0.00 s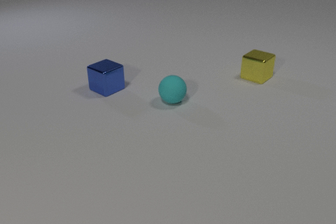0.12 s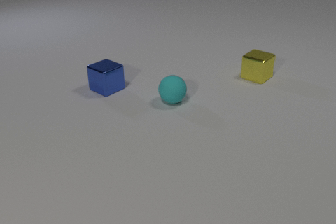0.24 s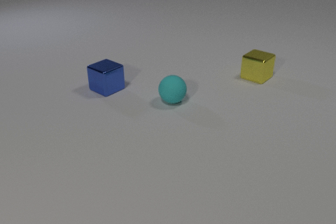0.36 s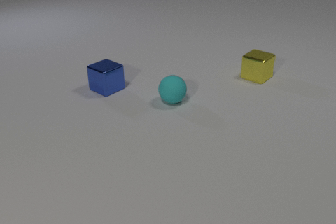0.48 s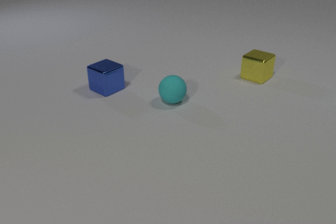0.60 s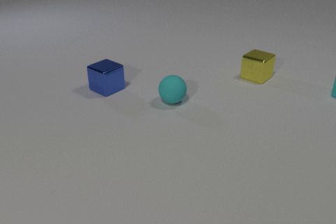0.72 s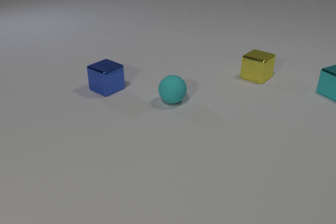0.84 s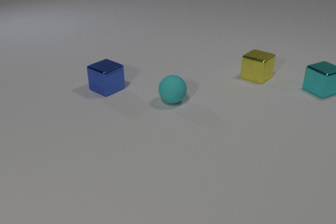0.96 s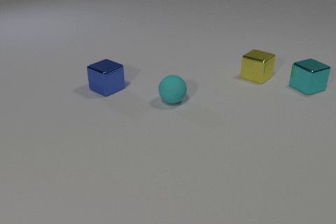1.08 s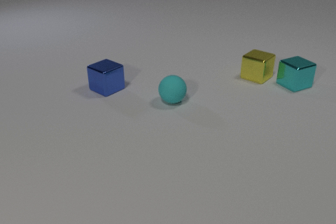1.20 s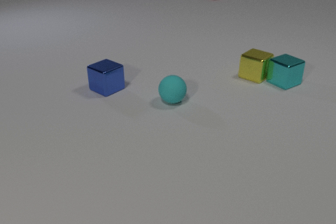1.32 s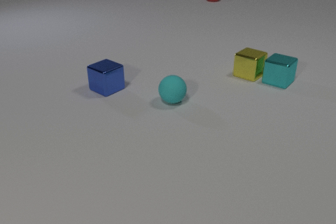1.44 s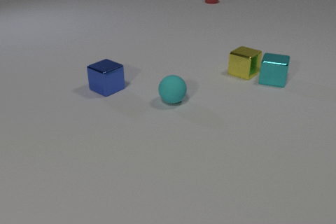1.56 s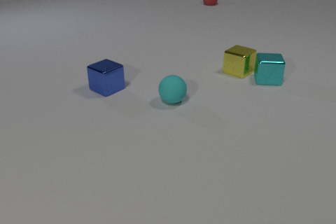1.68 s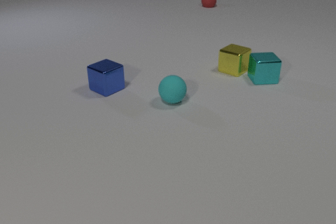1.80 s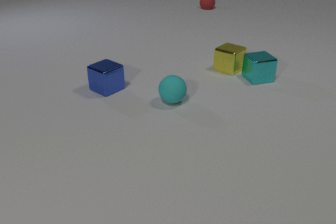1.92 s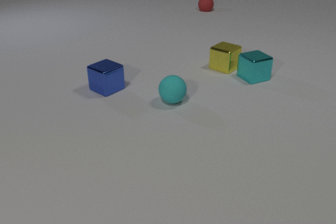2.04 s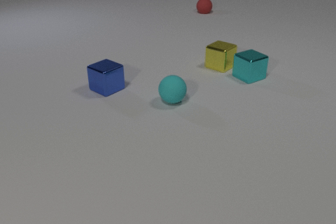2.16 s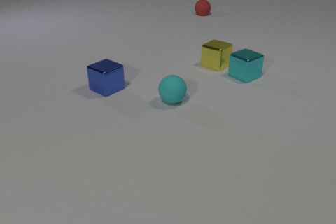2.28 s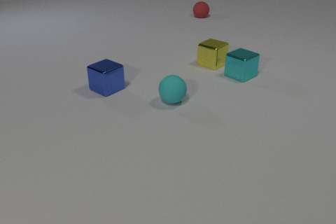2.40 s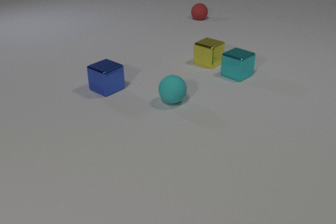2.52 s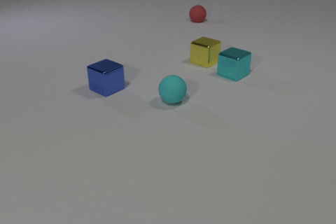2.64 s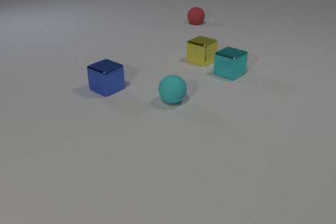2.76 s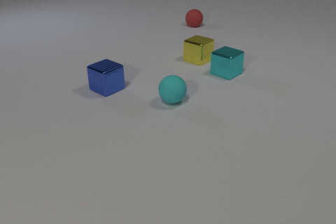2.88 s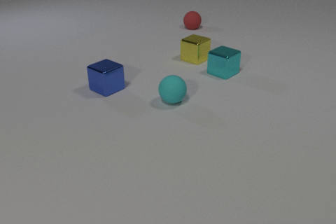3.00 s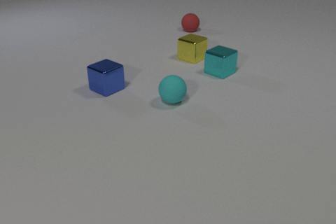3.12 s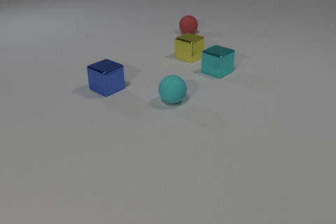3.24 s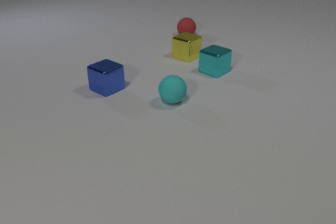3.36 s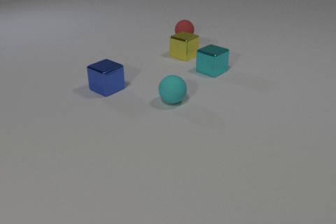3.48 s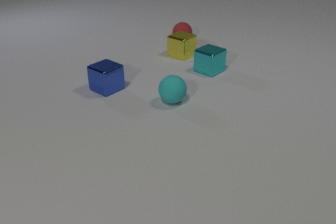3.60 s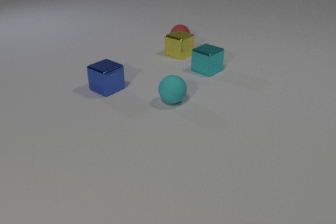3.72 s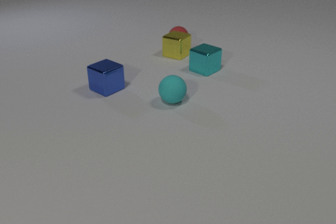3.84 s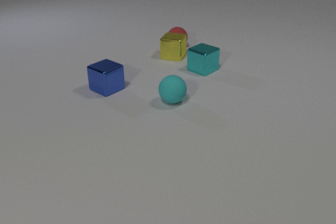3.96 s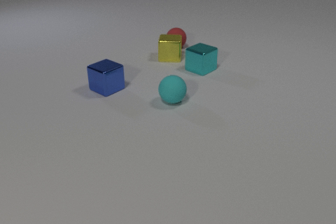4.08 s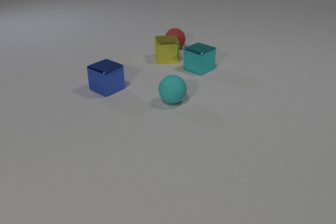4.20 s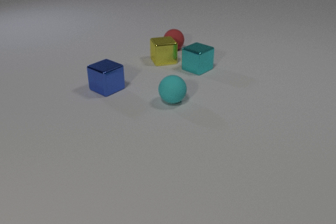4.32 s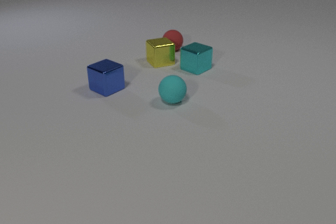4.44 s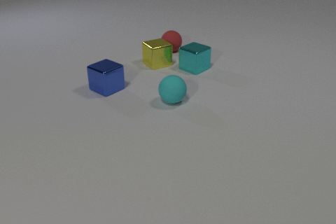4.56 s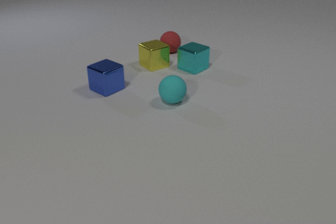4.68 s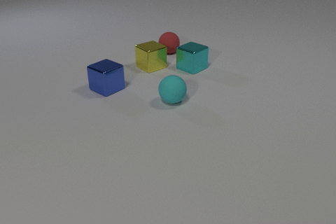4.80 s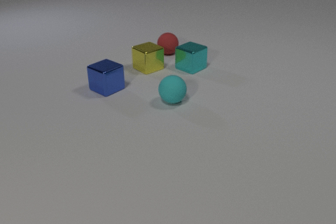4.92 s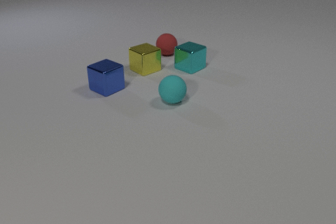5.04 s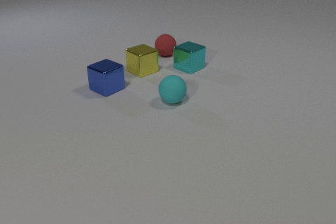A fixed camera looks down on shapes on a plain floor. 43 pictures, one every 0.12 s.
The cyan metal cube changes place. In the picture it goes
to the left.
The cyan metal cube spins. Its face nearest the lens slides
to the right.
0.00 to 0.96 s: The cyan metal cube comes in at the right edge, slides to the left.
0.96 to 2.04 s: The cyan metal cube slides to the left, spins so that its near face slides to the right, counterclockwise seen from above. The yellow metal cube slides to the left and away from the camera. The red rubber sphere comes in at the top edge, rolls toward the camera. The cyan metal cube and the yellow metal cube collide.
2.04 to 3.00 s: The cyan metal cube slides to the left. The yellow metal cube slides to the left and away from the camera. The red rubber sphere rolls toward the camera.
3.00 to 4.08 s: The cyan metal cube slides to the left. The yellow metal cube slides to the left, spins so that its near face slides to the right, counterclockwise seen from above. The red rubber sphere rolls toward the camera. The yellow metal cube and the red rubber sphere collide.
4.08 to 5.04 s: The cyan metal cube slides to the left. The yellow metal cube slides toward the camera and to the left, spins so that its near face slides to the right, counterclockwise seen from above. The red rubber sphere rolls toward the camera and to the left.
How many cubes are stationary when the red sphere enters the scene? 2.
How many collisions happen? 2.
What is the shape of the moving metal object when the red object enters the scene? cube.
